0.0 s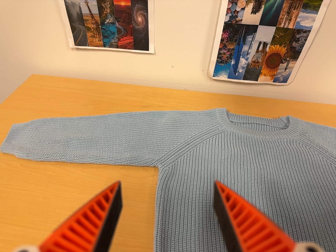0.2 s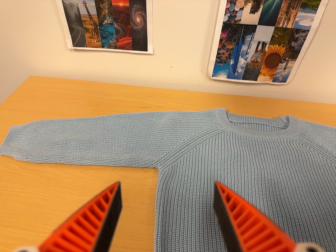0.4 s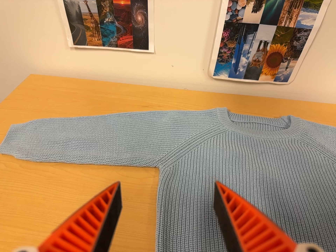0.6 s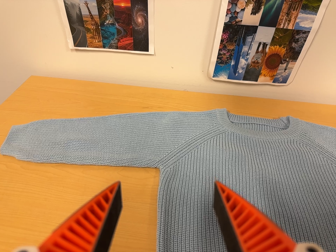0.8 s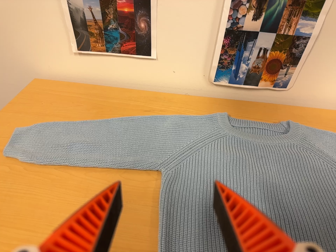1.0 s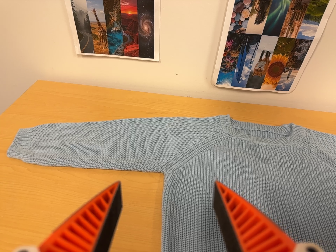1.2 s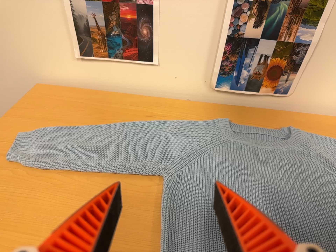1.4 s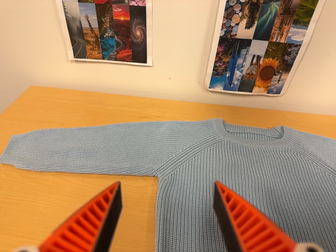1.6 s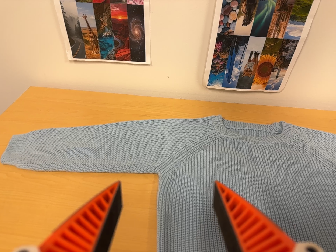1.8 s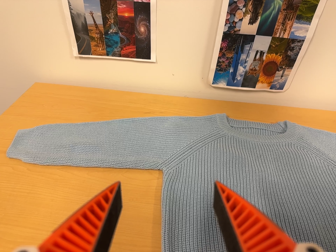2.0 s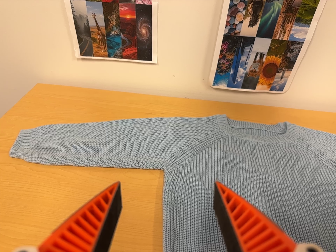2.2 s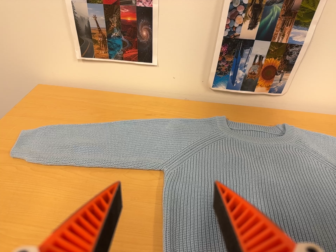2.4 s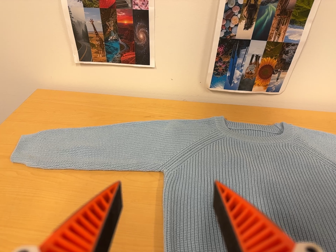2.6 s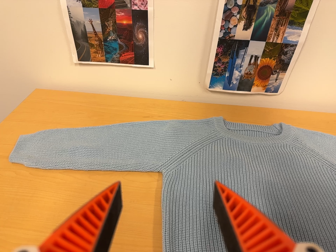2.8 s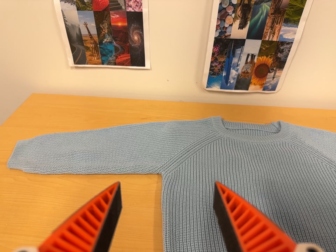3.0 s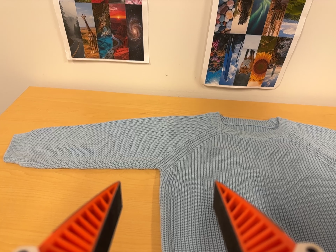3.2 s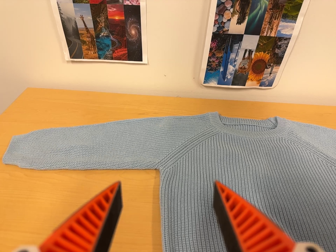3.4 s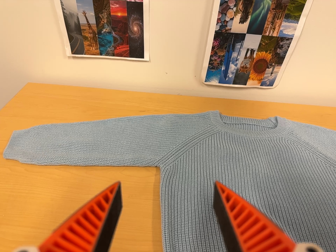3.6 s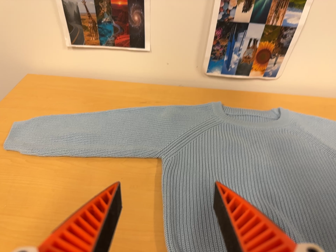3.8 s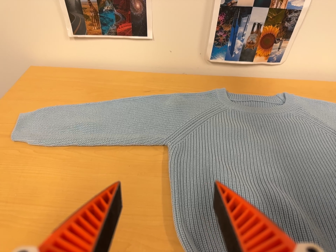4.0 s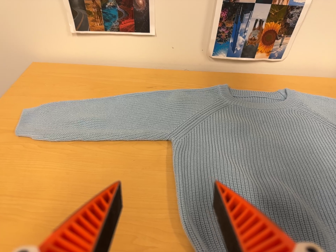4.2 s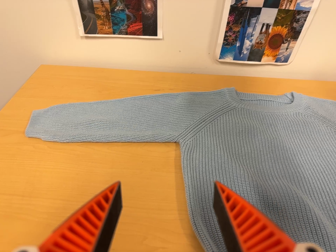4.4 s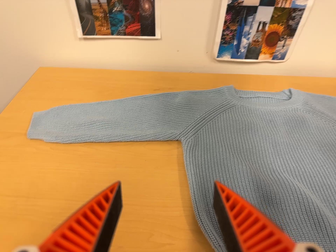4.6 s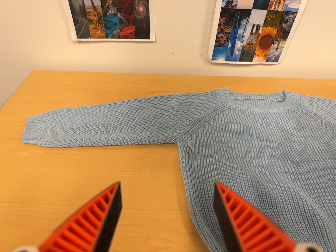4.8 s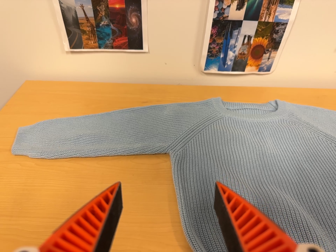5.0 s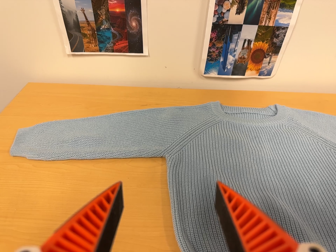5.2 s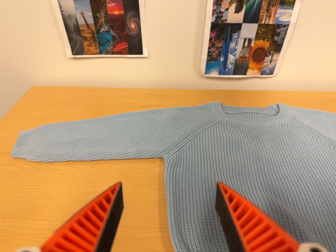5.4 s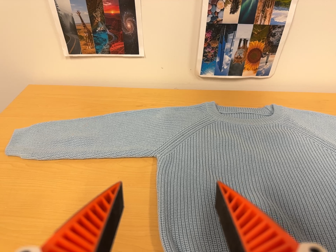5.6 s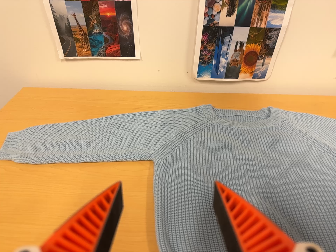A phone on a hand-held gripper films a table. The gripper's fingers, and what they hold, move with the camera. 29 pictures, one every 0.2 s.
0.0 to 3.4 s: The camera shifts only a little, or ends up much as it began.
3.4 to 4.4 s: The camera travels to its left, about 5 cm, so close, fixed things drift to the right.
4.4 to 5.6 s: The camera travels to its right, about 6 cm, so close, fixed things drift to the left.
The film runs backward here.
